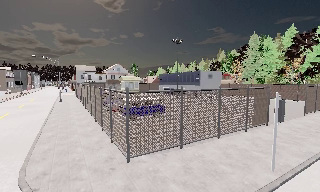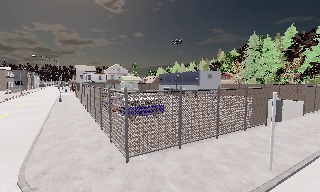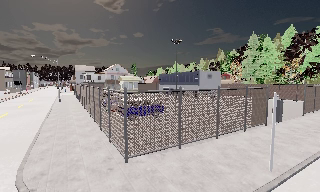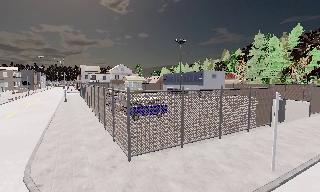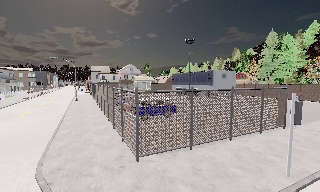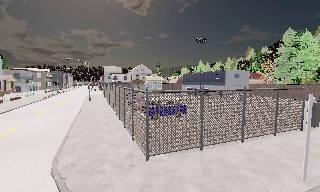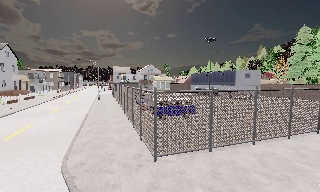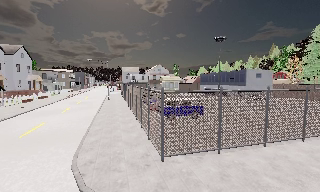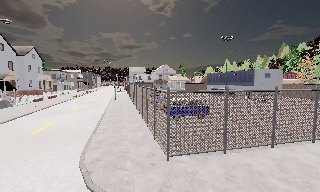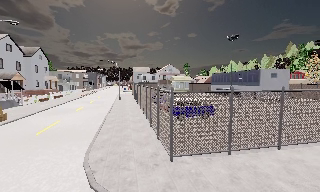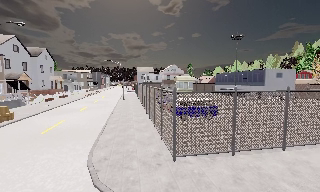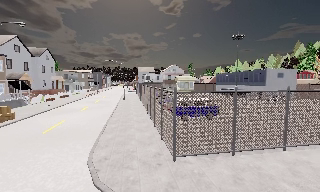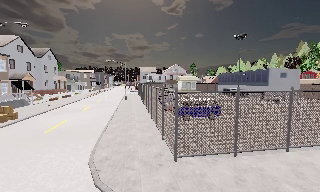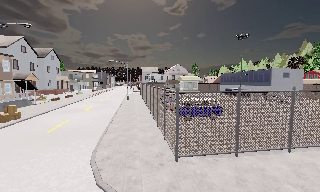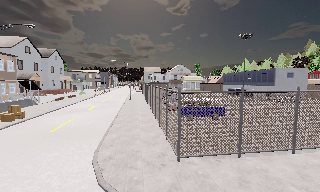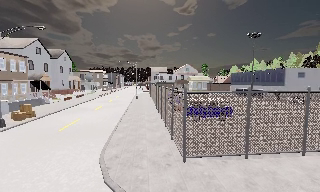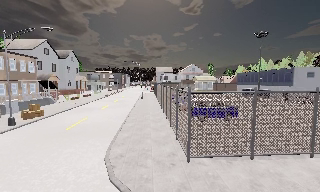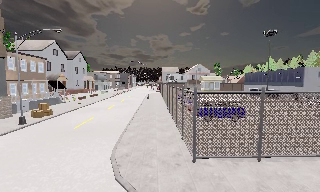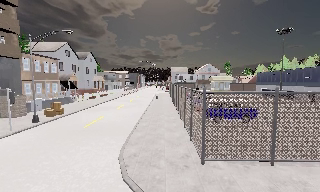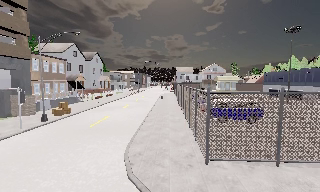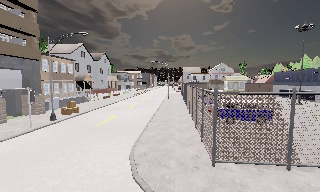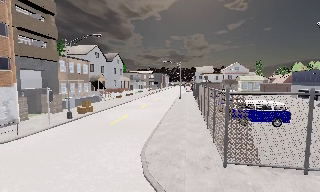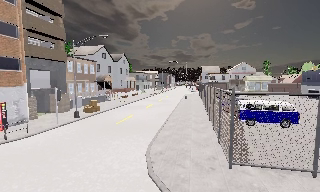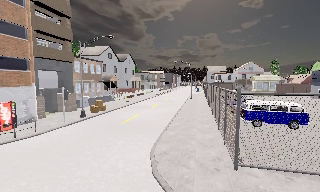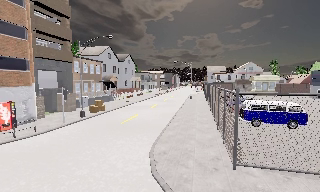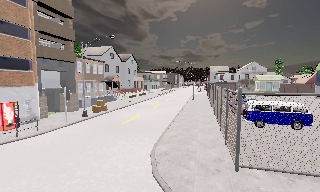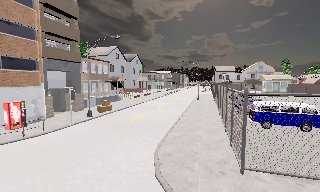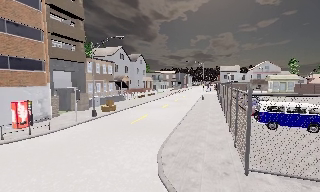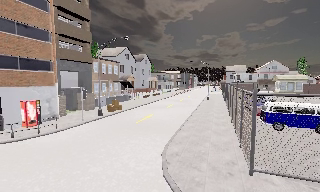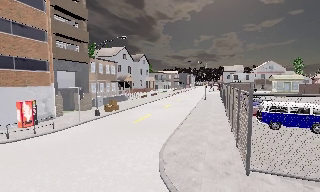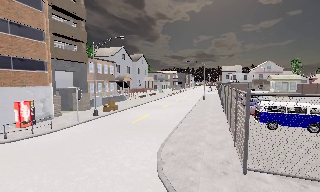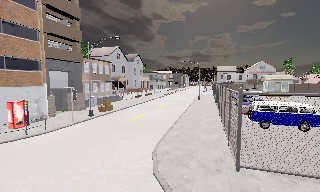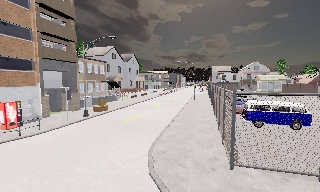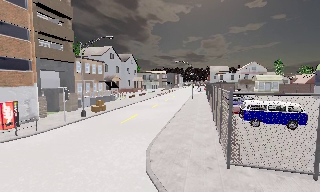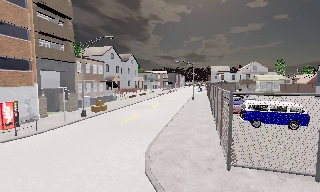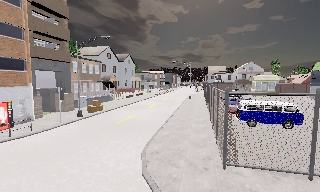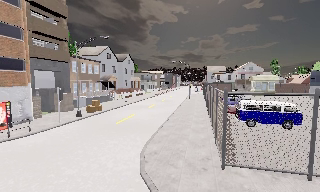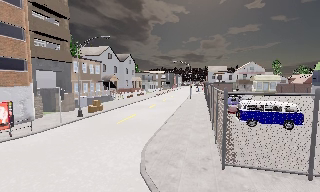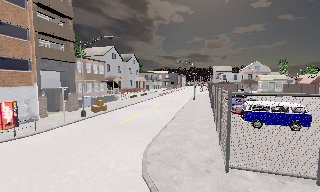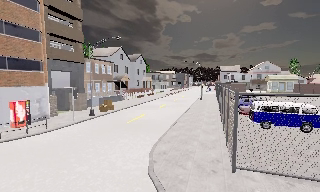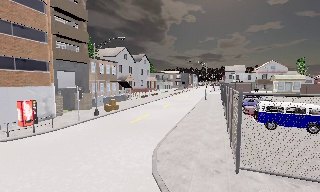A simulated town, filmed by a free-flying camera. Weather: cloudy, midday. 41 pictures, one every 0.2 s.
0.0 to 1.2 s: The scene slides to the right, as the camera pans about 10 degrees to its left.
1.2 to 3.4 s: The camera pans to its left, which is counterclockwise from overhead, by about 15 degrees.
3.4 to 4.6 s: The camera pans to its left, which is counterclockwise from overhead, by about 15 degrees.
4.6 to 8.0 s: The camera travels to its right, about 0.5 m.
The film runs backward here.
